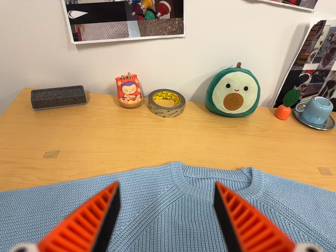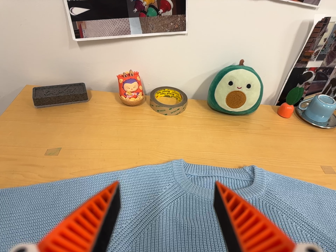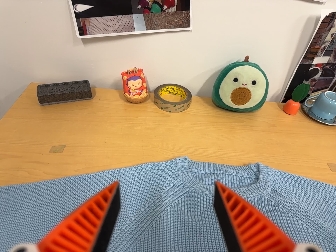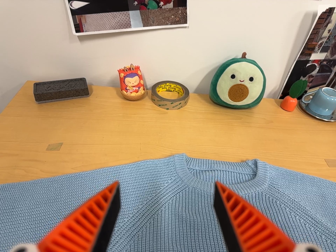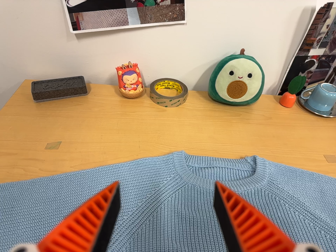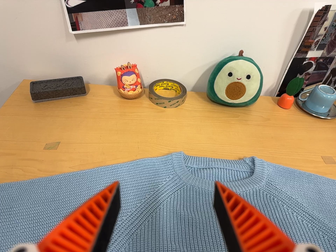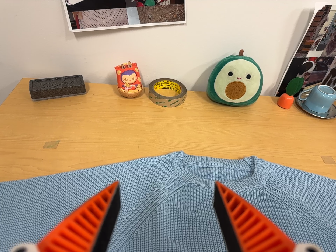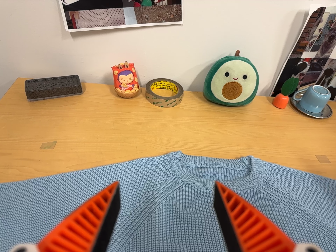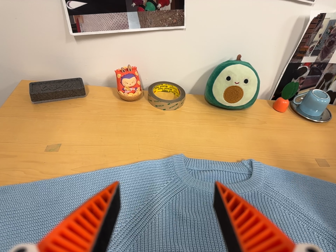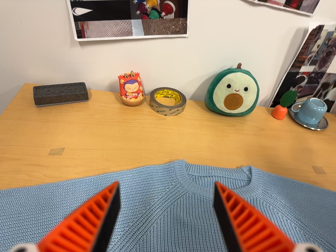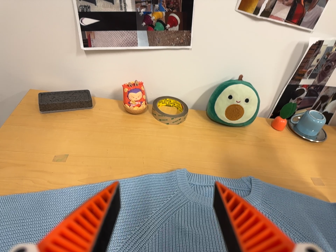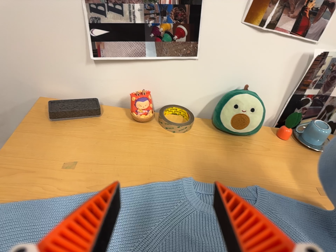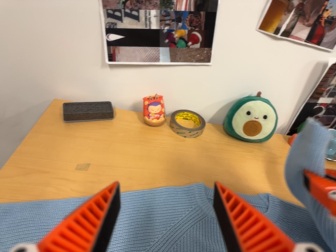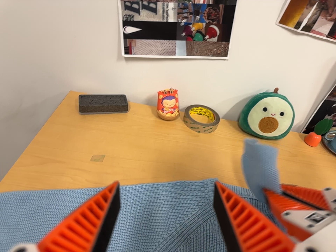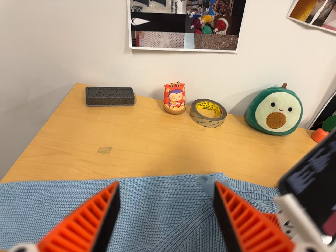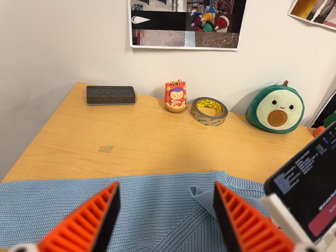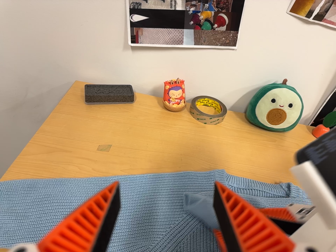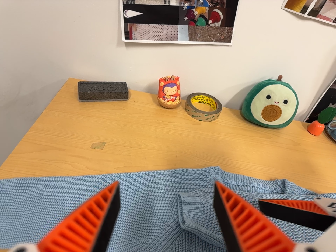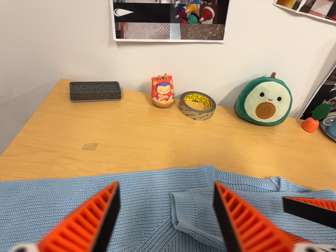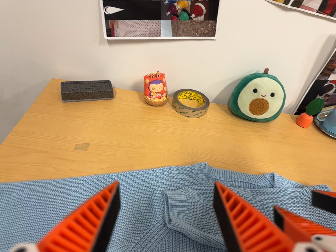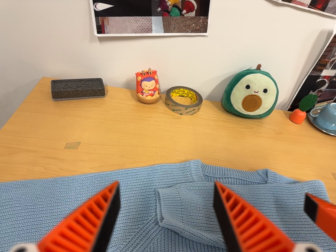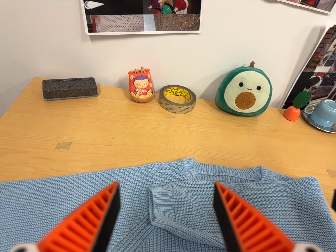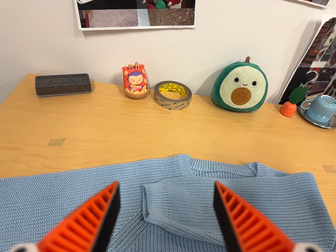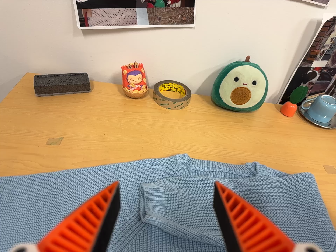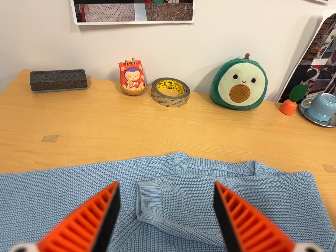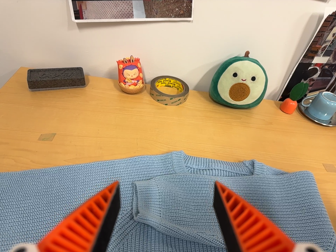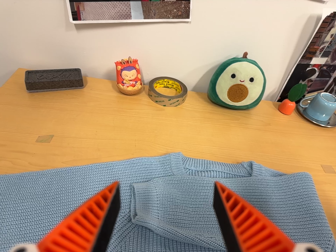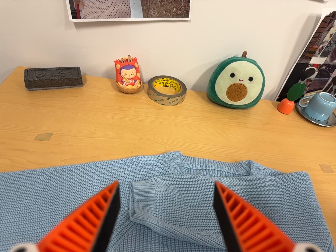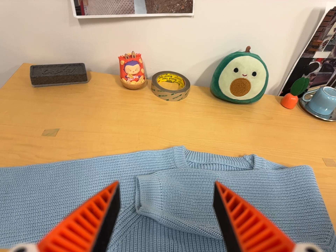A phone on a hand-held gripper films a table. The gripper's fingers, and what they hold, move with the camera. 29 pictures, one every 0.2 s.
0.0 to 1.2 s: The camera keeps its place and its aim.
1.2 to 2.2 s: The camera travels to its left and backward, about 7 cm, so close, fixed things drift to the right.
2.2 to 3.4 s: The camera shifts only a little, or ends up much as it began.
3.4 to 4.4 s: The camera travels to its right, about 6 cm, so close, fixed things drift to the left.
4.4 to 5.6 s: The camera shifts only a little, or ends up much as it began.
The film runs forward here.
